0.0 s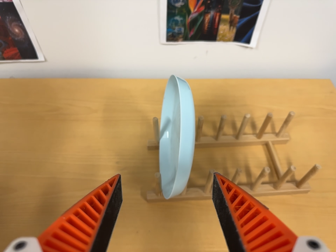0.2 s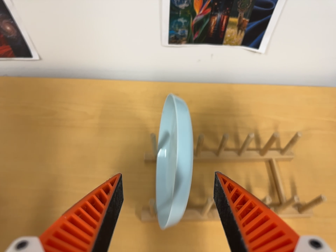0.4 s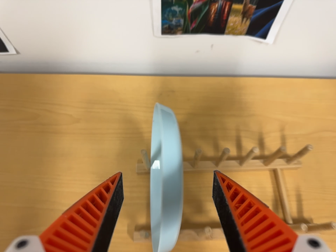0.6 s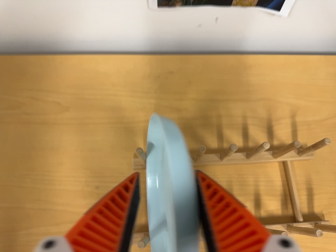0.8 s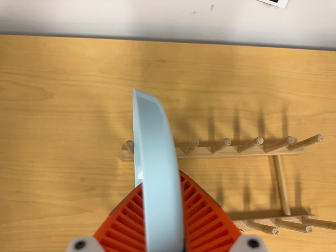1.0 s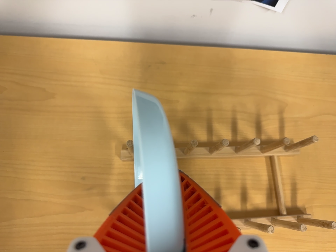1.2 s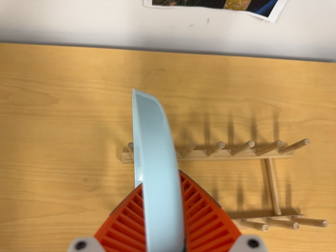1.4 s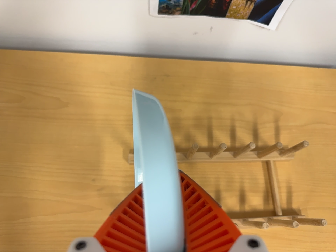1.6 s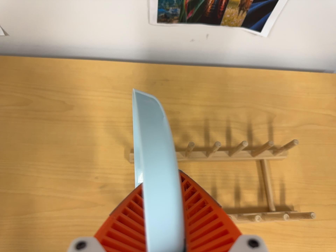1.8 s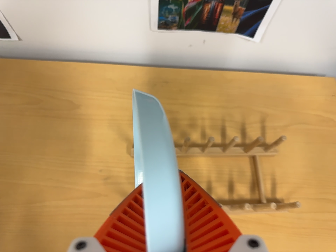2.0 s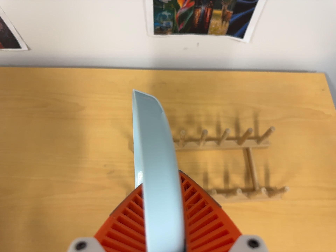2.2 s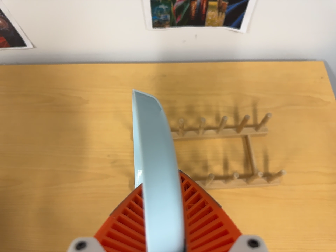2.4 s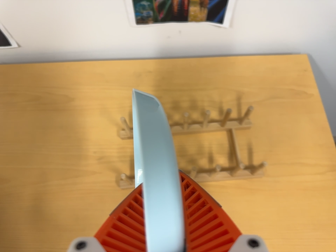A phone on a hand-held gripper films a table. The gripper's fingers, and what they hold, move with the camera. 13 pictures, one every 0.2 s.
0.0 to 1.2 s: The camera travels toward the top of its view and forward, about 20 cm. Its aim tips toward the bottom of its view by about 20 degrees.
1.2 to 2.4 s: The camera travels backward, toward the bottom of its view and to its right, about 18 cm, so what stands in front gets smaller.
The film runs backward here.
